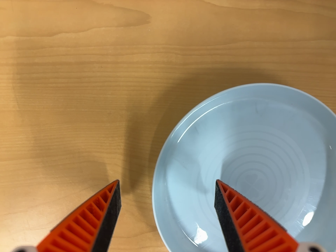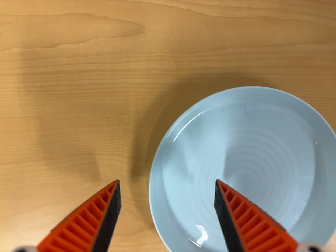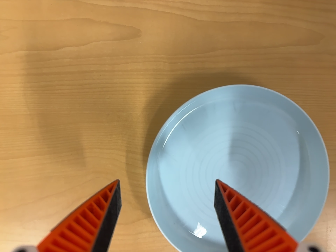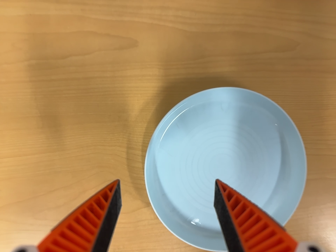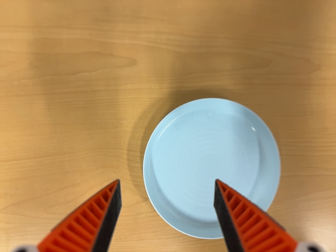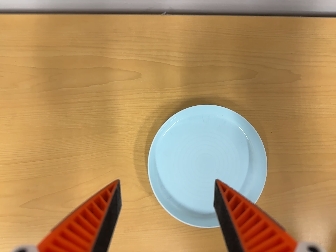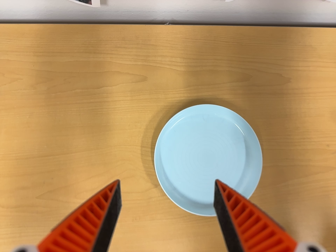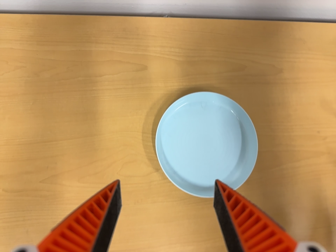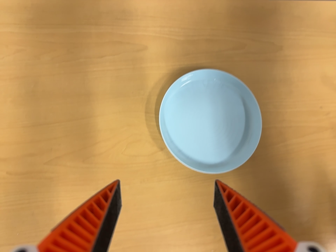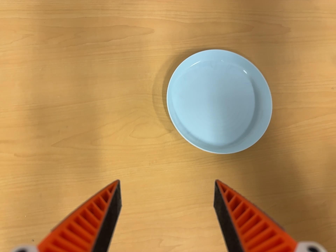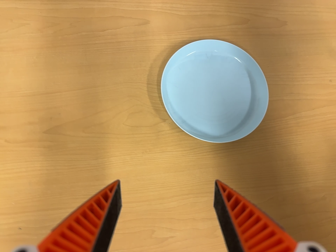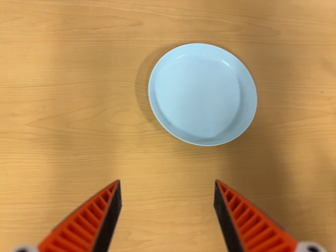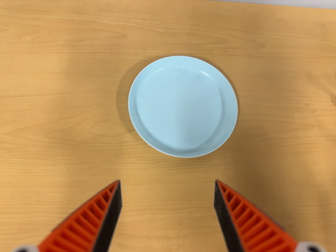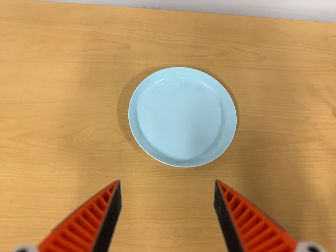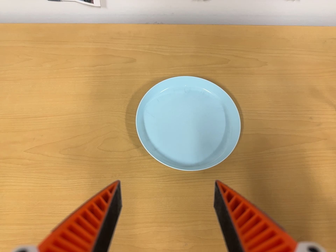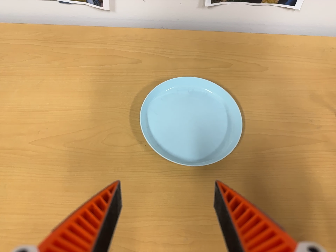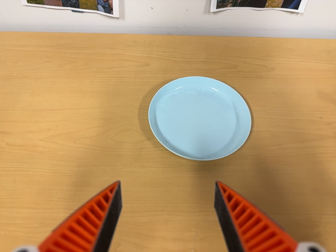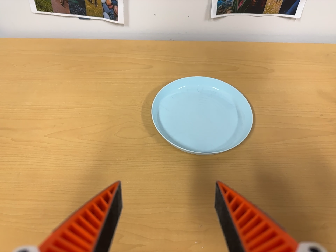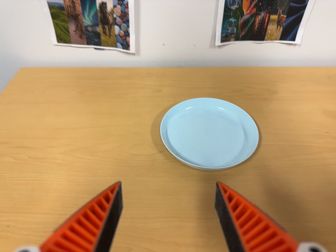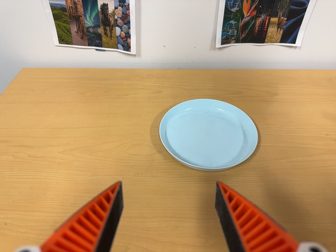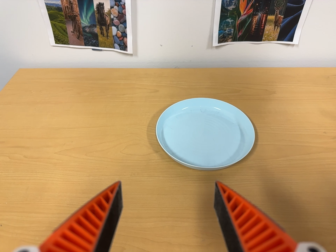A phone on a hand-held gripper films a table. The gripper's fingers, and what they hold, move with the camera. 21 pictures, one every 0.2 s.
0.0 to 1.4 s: The camera travels backward and toward the bottom of its view, about 24 cm, so what stands in front gets smaller. Its aim tips toward the top of its view by about 15 degrees.
1.4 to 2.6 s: The camera travels toward the bottom of its view and to its right, about 16 cm. Its aim tips toward the top of its view by about 10 degrees.
2.6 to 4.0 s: The camera travels toward the bottom of its view, about 16 cm. Its aim tips toward the top of its view by about 25 degrees.
The film runs backward here.
